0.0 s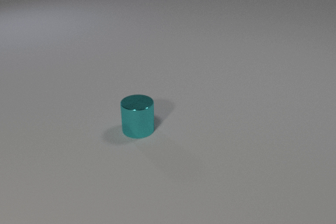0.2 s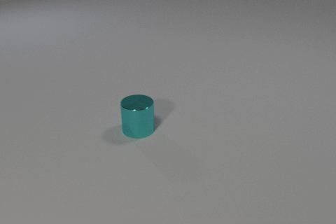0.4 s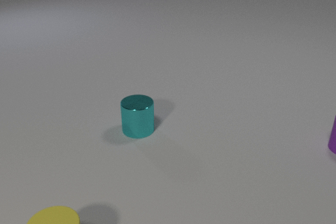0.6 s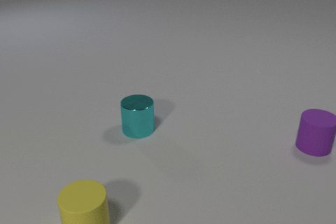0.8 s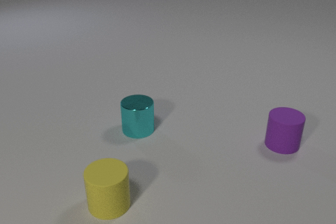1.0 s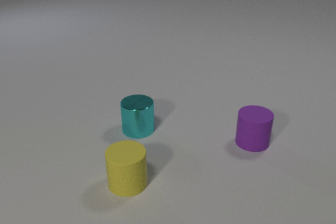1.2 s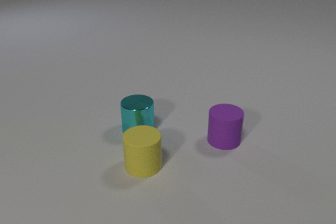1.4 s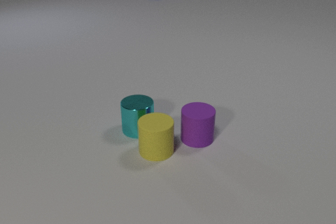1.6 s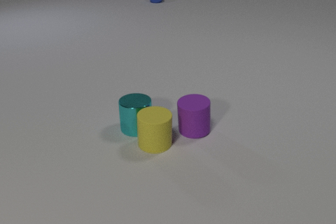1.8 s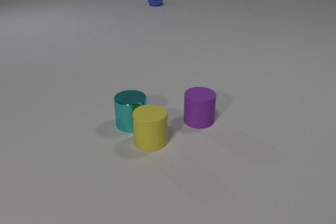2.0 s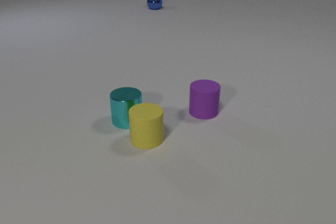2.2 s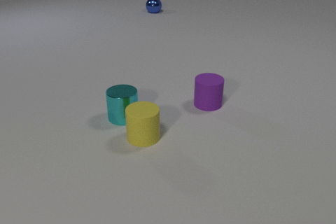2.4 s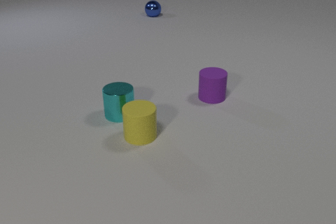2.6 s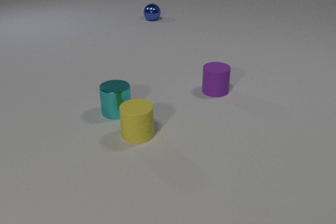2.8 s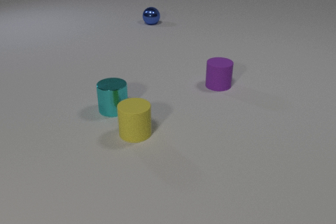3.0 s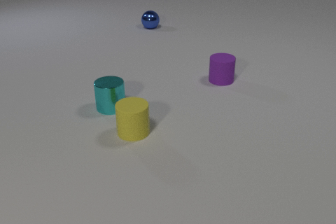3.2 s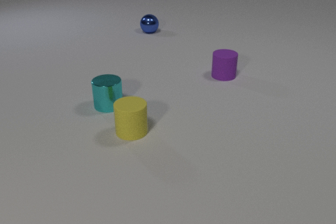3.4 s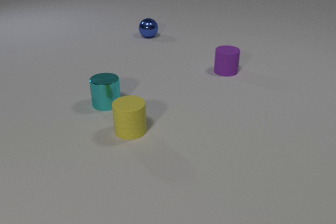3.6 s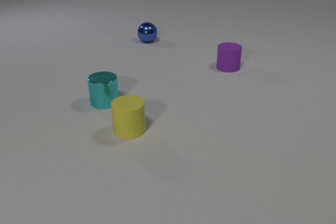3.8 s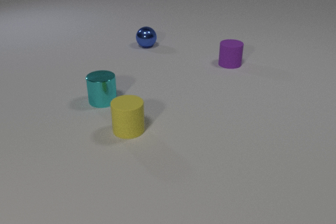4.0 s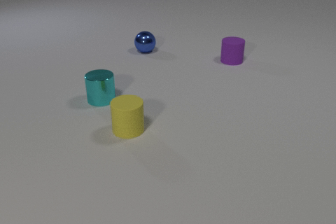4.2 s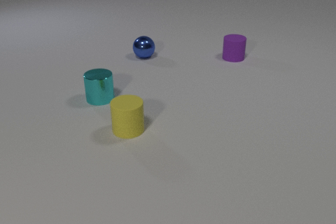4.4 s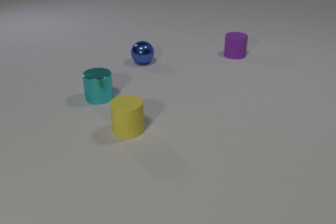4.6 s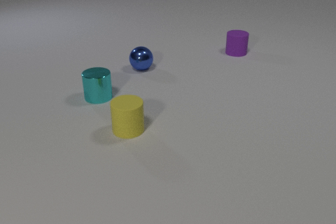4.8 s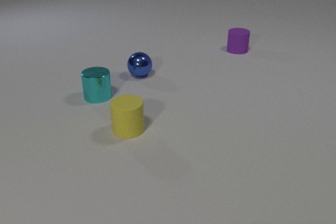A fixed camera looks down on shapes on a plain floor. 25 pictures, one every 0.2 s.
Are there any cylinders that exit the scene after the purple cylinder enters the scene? no.
Are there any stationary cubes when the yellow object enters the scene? no.
What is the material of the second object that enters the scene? rubber.
0.0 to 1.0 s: The yellow rubber cylinder comes in at the bottom edge, slides away from the camera and to the right. The purple rubber cylinder comes in at the right edge, slides to the left.
1.0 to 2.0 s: The yellow rubber cylinder slides away from the camera. The purple rubber cylinder slides away from the camera and to the left. The cyan metal cylinder slides away from the camera and to the left. The blue metal sphere comes in at the top edge, rolls toward the camera. The yellow rubber cylinder and the purple rubber cylinder collide. The yellow rubber cylinder and the cyan metal cylinder collide.
2.0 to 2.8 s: The yellow rubber cylinder slides to the left and away from the camera. The purple rubber cylinder slides away from the camera. The cyan metal cylinder slides away from the camera and to the left. The blue metal sphere rolls toward the camera.
2.8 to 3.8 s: The yellow rubber cylinder slides away from the camera and to the left. The purple rubber cylinder slides away from the camera. The cyan metal cylinder slides away from the camera and to the left. The blue metal sphere rolls toward the camera.
3.8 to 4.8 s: The purple rubber cylinder slides away from the camera. The cyan metal cylinder slides away from the camera. The blue metal sphere rolls toward the camera.
